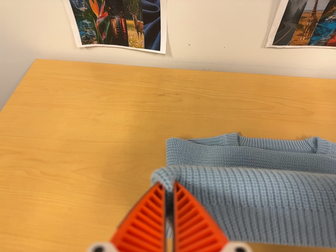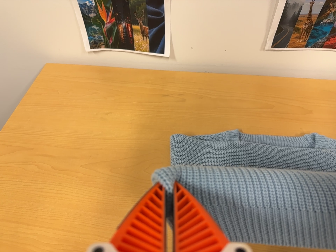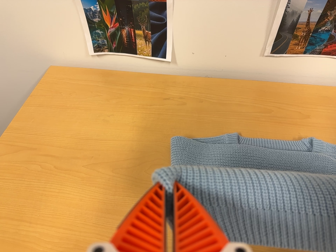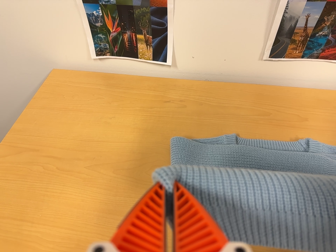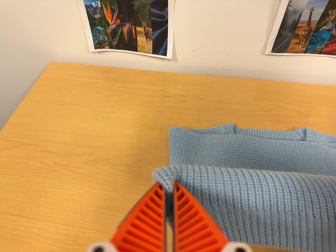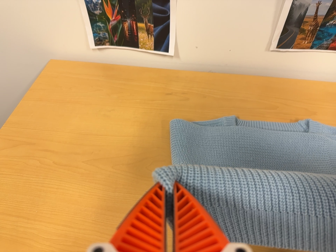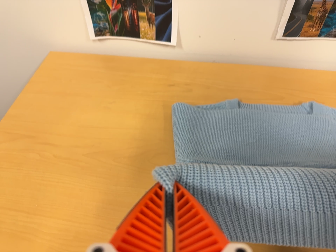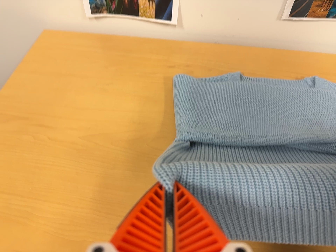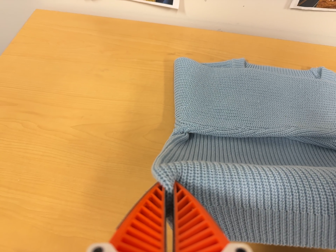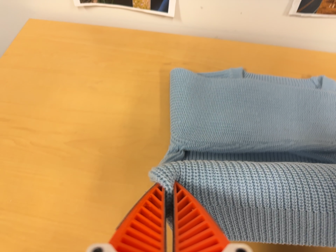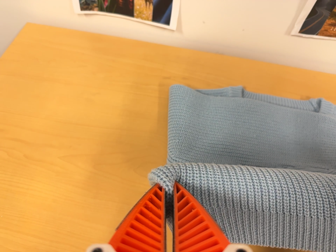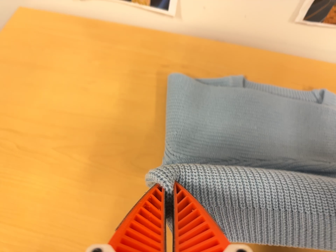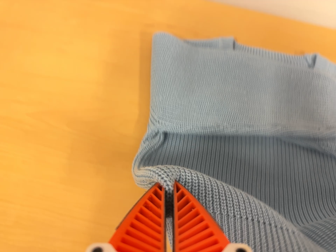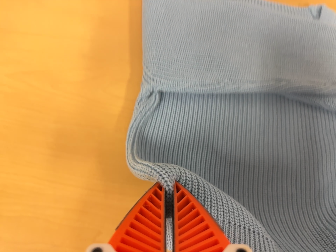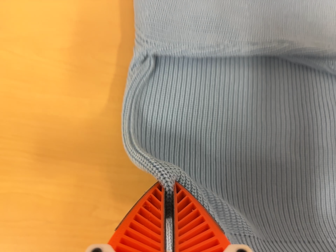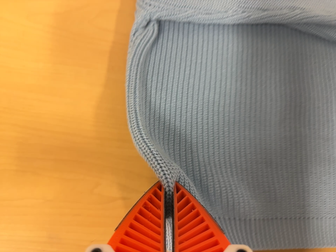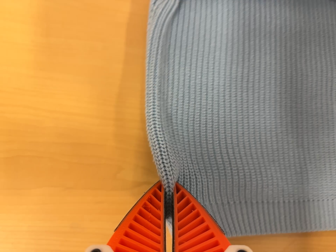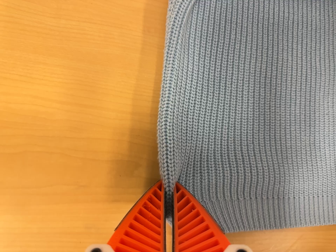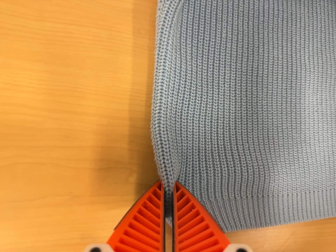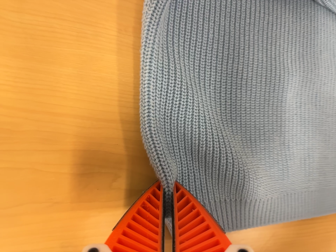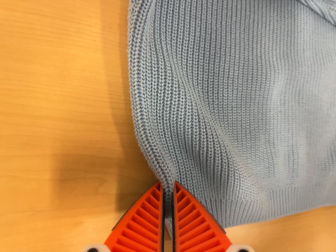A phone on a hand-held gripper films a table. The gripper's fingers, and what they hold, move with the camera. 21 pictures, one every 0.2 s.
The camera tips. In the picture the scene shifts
upward.
0.0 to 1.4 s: The camera travels toward the bottom of its view, about 5 cm, so close, fixed things drift upward.
1.4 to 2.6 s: The camera travels forward, about 12 cm, so what stands in front looms larger. Its aim tips toward the bottom of its view by about 20 degrees, and the scene shifts upward.
2.6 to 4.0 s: The camera pans to its right by about 20 degrees. It travels to its left and forward, about 14 cm. Its aim tips toward the bottom of its view by about 15 degrees, and the scene shifts upward.
The film runs backward here.
